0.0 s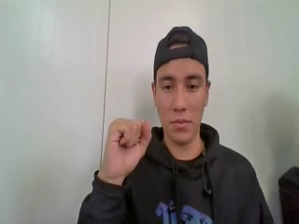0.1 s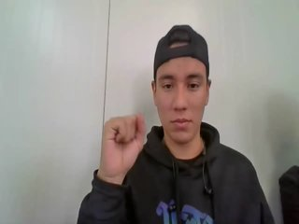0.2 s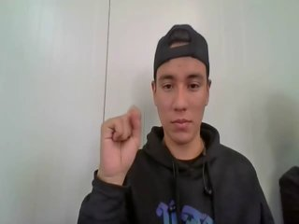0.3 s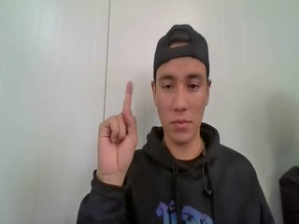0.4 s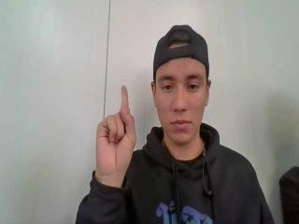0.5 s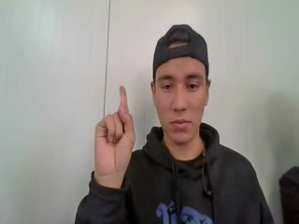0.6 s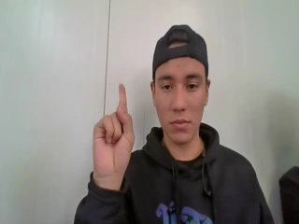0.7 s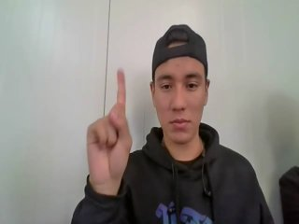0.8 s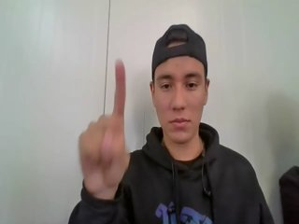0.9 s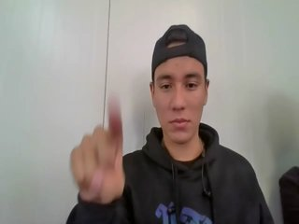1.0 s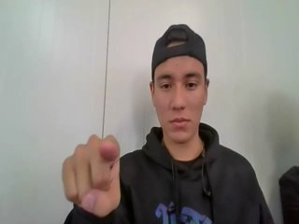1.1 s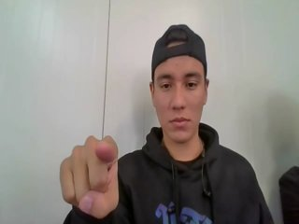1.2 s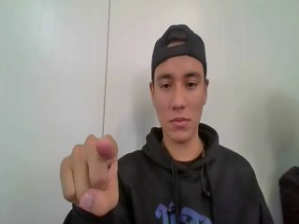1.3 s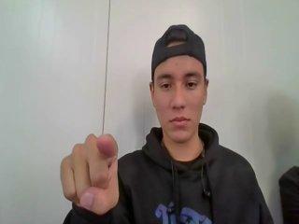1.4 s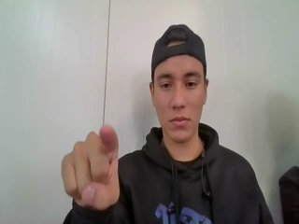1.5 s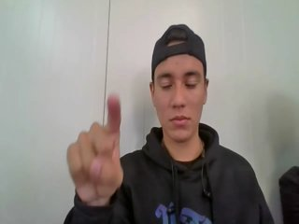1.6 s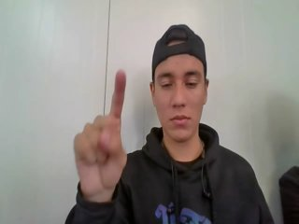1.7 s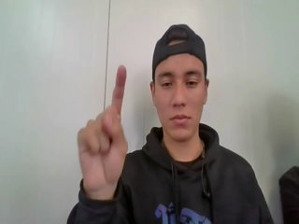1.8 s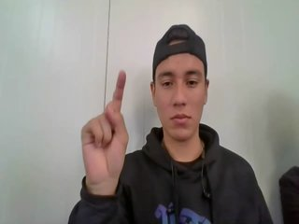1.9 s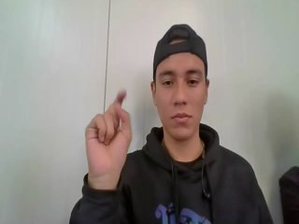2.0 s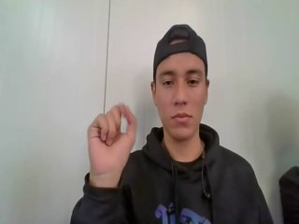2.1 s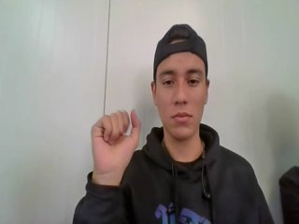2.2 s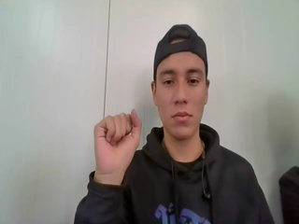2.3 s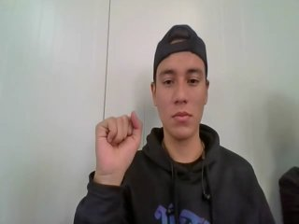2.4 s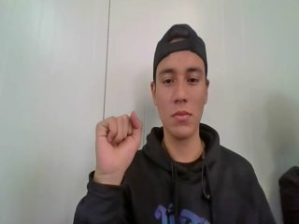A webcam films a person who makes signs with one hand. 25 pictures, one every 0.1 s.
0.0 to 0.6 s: Non-gesture.
0.7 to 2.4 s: Click with one finger.
